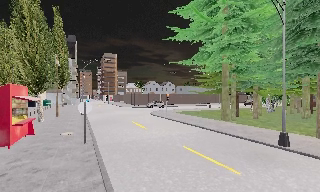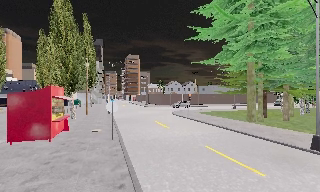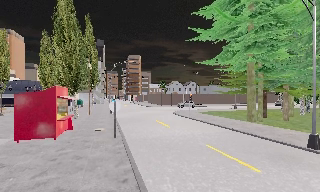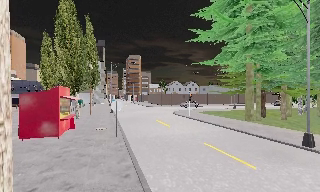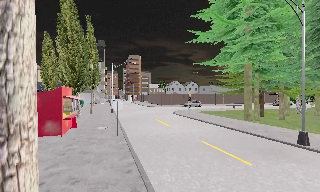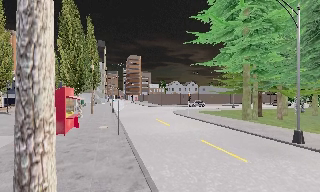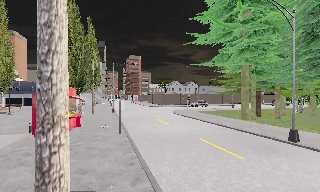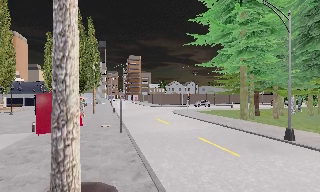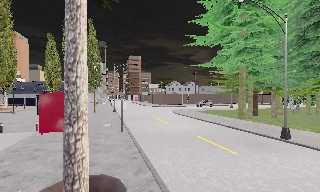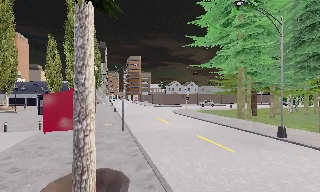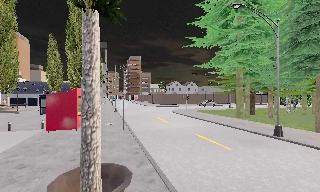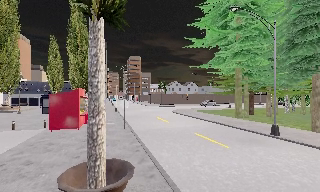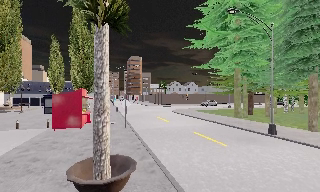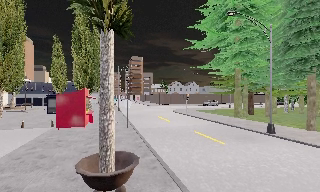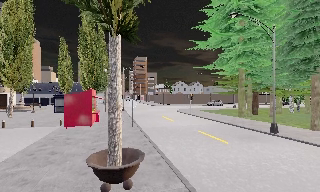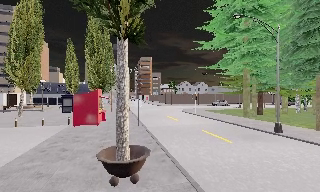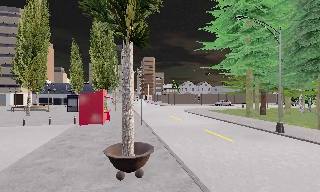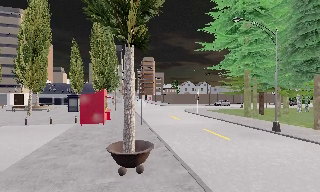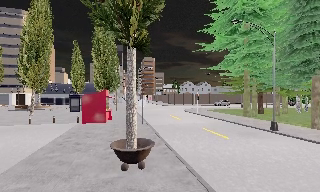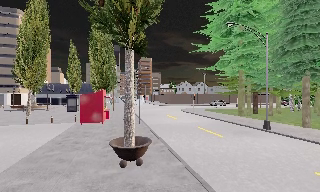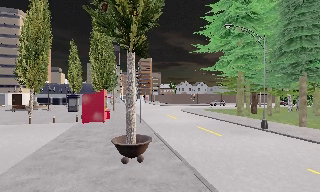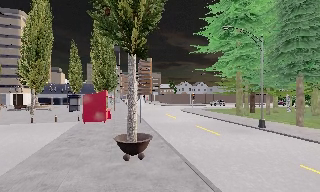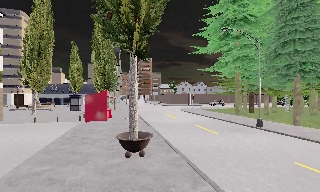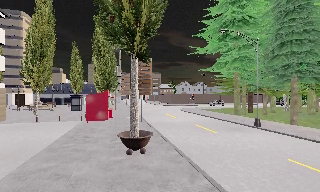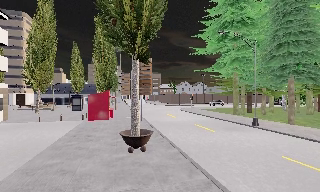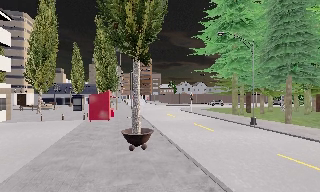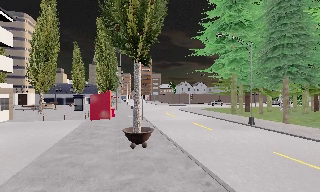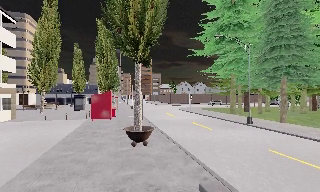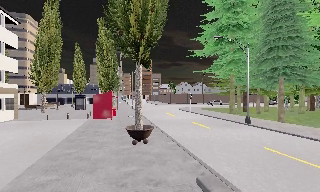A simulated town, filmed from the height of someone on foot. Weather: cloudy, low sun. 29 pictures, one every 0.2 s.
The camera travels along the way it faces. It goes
backward.
0.0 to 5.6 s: The scene slides to the right, as the camera pans about 10 degrees to its left. It travels backward, about 8 m, so what stands in front gets smaller.
The film runs backward here.
